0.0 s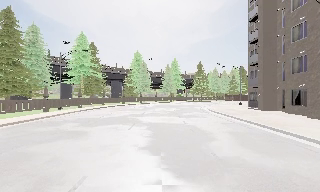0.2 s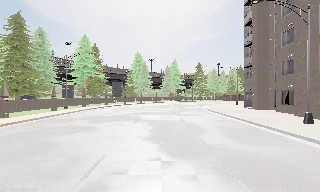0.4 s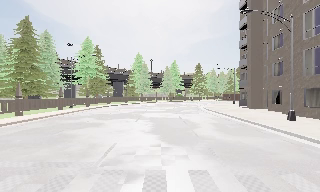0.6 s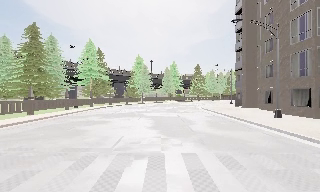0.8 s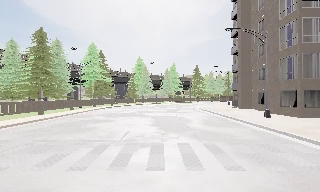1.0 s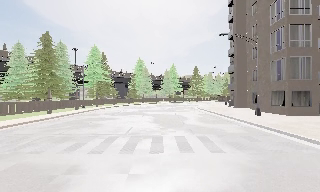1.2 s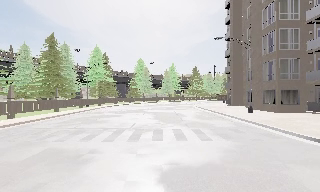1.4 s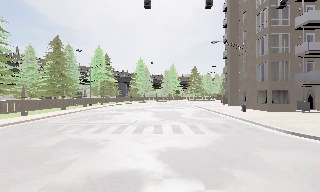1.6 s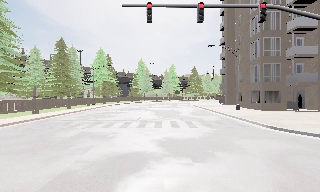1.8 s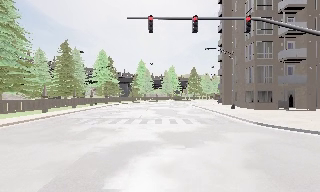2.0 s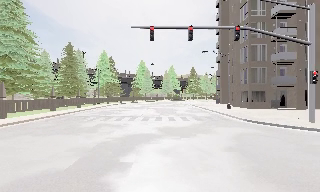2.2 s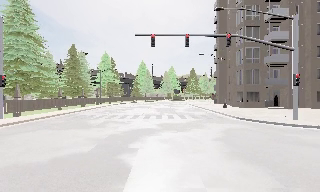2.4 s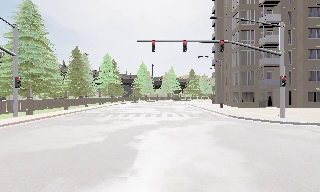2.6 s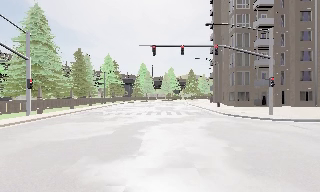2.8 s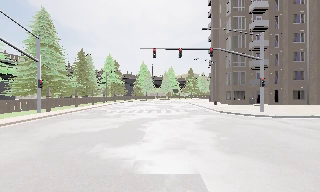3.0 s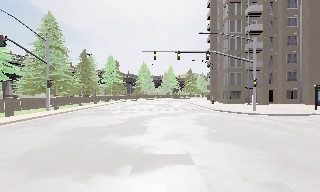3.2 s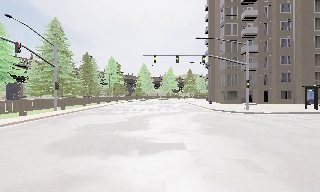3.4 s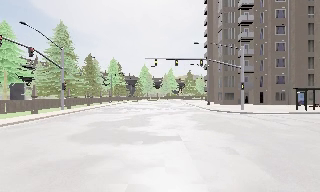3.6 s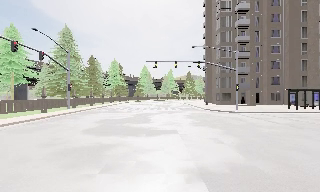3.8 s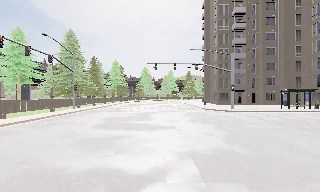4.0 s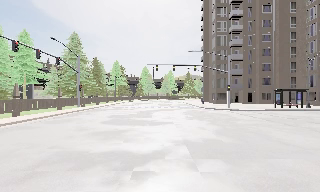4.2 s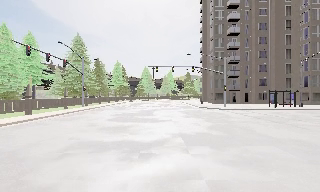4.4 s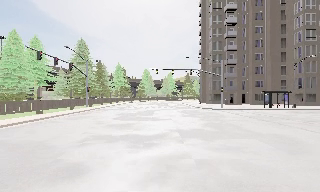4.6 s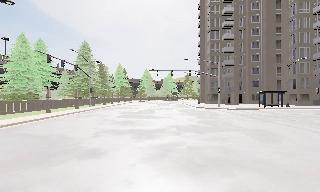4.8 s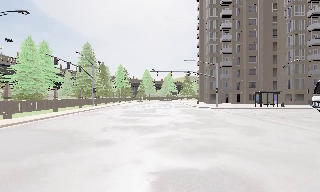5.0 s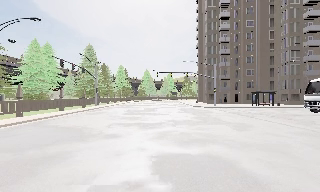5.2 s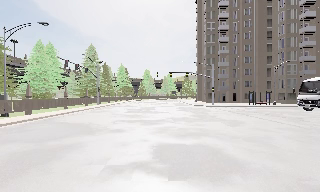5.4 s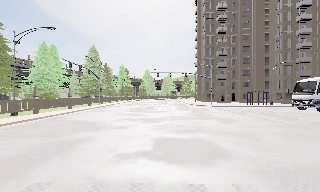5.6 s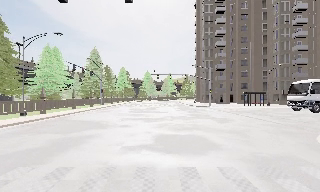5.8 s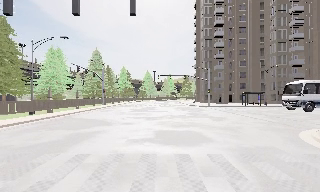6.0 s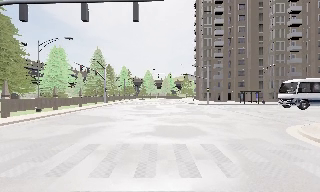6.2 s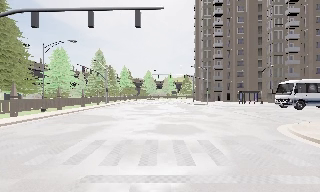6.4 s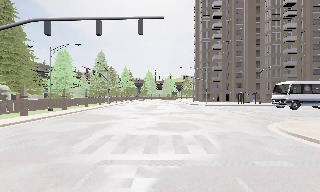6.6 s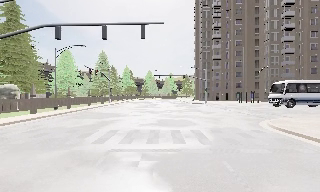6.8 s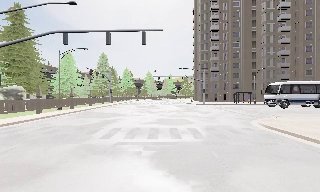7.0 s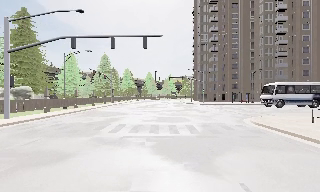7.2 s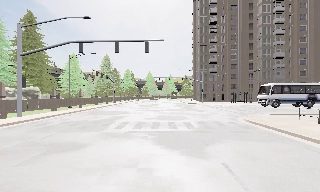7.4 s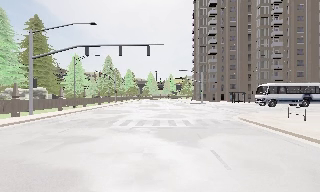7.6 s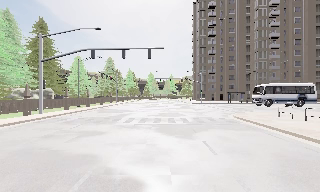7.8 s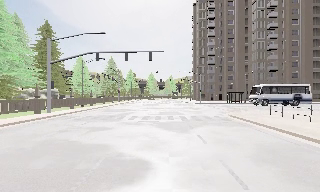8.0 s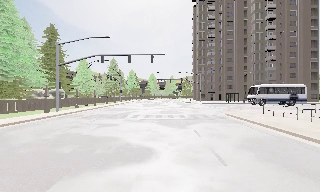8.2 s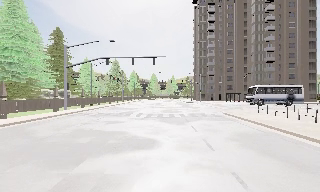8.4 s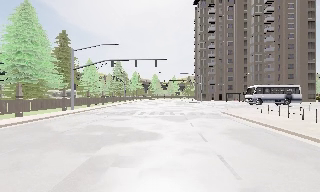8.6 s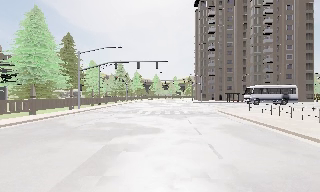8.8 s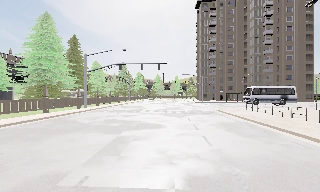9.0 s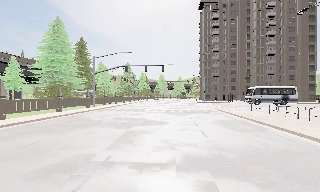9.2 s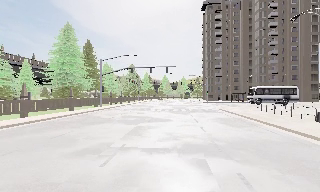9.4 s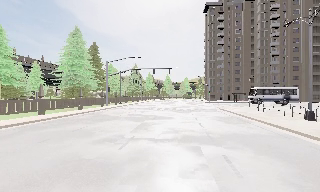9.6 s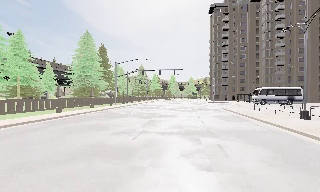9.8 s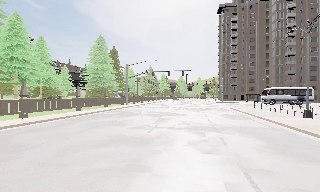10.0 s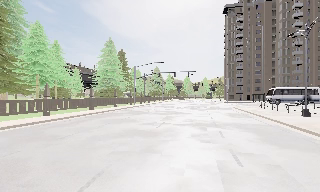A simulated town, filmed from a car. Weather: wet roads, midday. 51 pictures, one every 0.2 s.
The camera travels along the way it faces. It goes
backward.
0.0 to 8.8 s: The camera travels backward, about 50 m, so what stands in front gets smaller.
8.8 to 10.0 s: The camera pans to its left, which is counterclockwise from overhead, by about 10 degrees. It travels backward, about 8 m, so what stands in front gets smaller.
The film runs backward here.
